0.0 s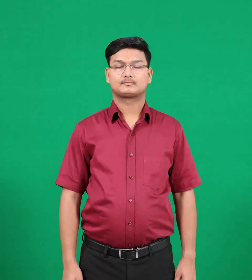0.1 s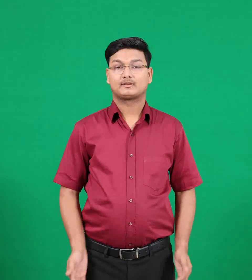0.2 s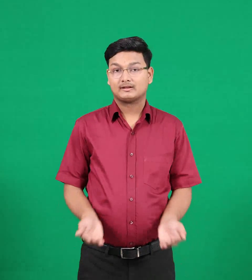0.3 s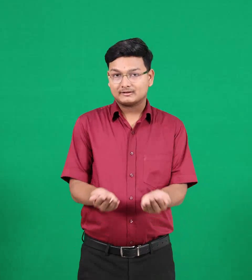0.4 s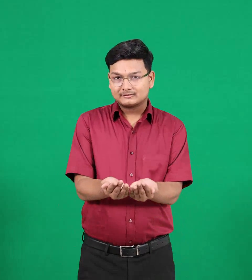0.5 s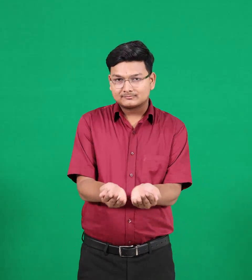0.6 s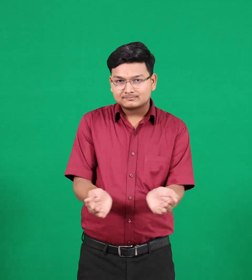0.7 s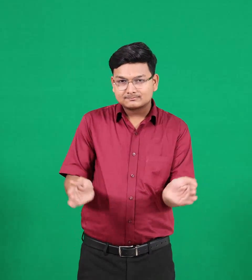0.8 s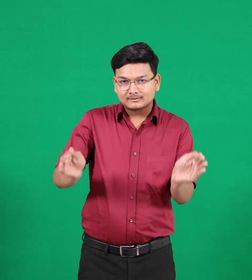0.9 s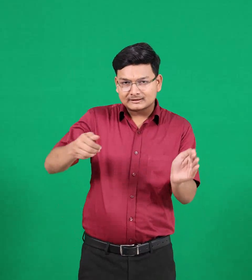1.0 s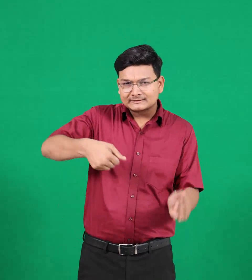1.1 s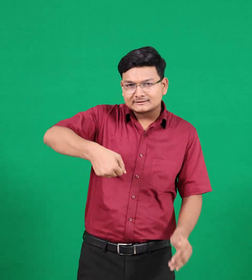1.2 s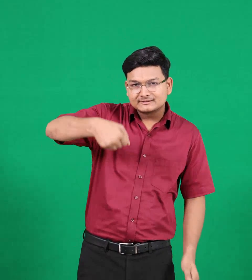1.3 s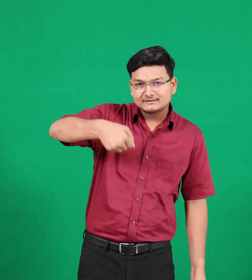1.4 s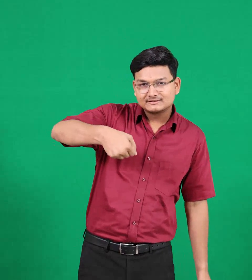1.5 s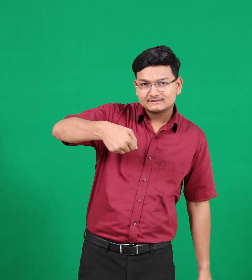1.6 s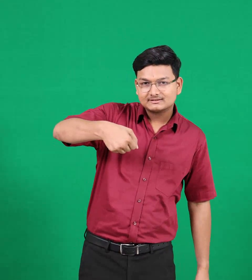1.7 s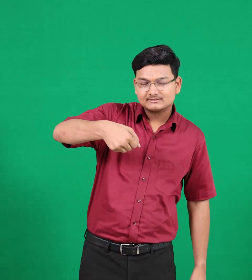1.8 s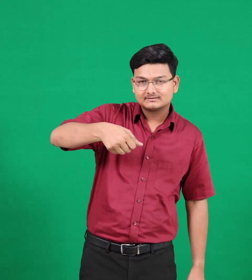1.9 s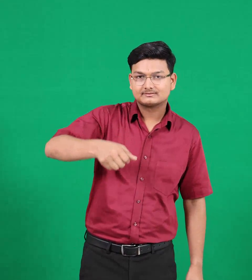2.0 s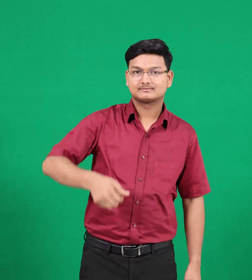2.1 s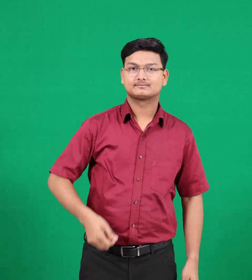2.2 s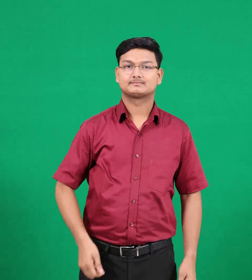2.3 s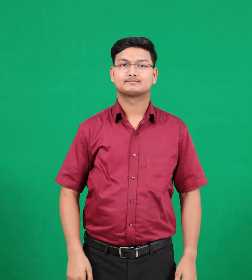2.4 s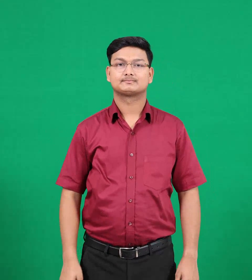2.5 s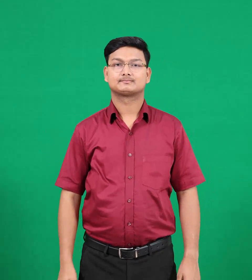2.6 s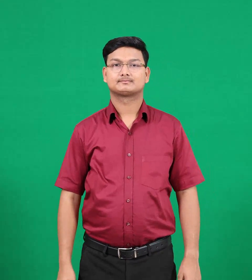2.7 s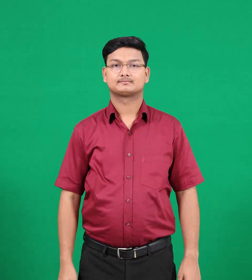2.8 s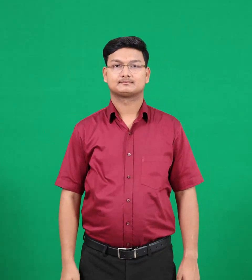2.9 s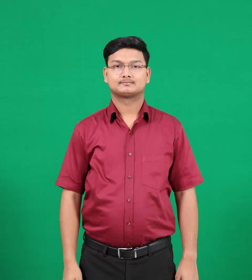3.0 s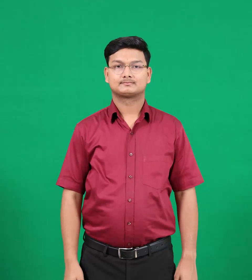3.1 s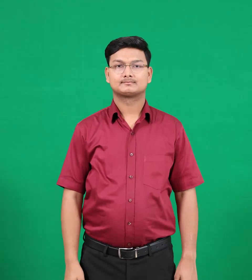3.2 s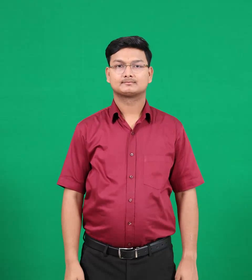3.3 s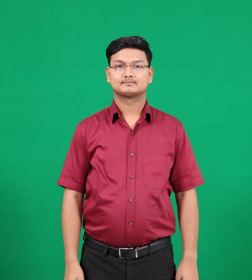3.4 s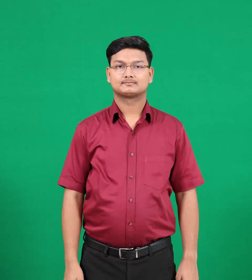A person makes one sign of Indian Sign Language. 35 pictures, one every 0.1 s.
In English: baskets
